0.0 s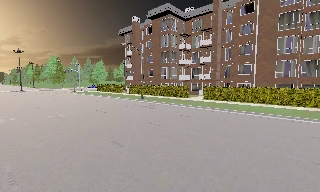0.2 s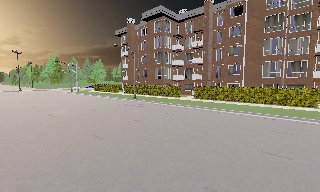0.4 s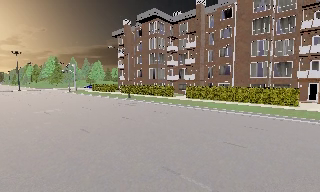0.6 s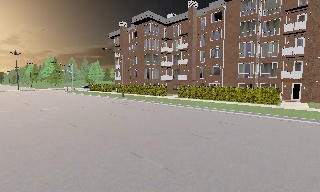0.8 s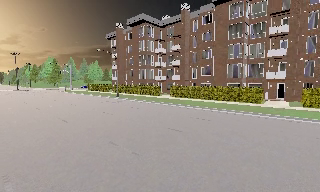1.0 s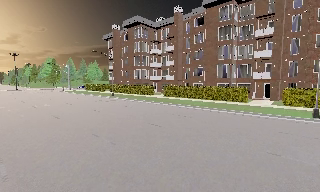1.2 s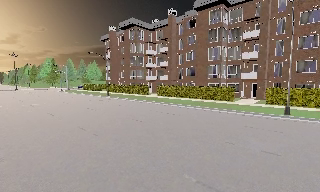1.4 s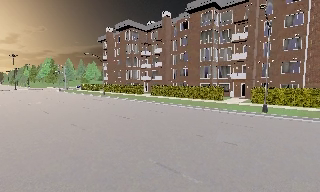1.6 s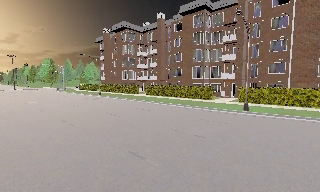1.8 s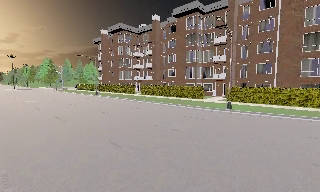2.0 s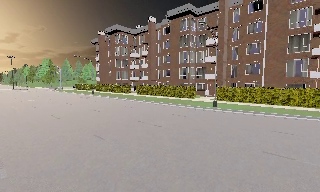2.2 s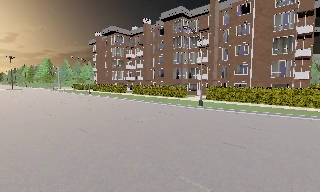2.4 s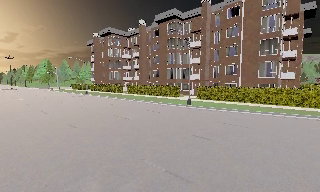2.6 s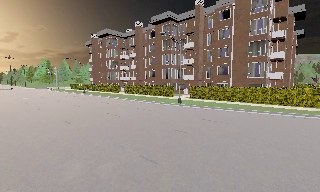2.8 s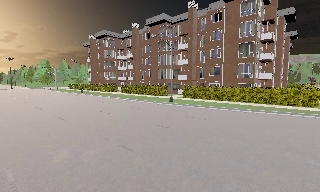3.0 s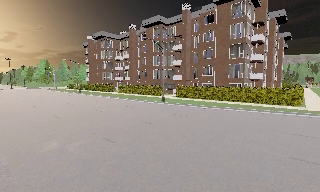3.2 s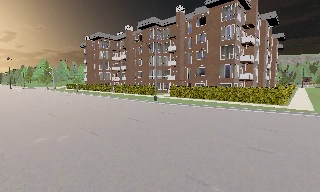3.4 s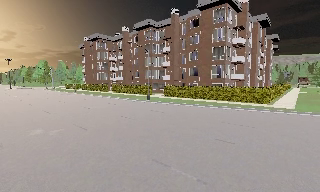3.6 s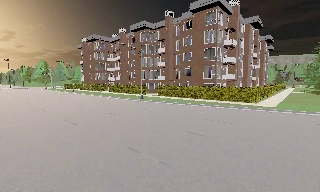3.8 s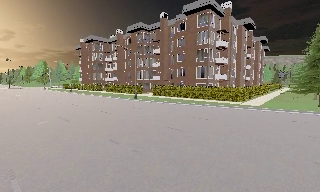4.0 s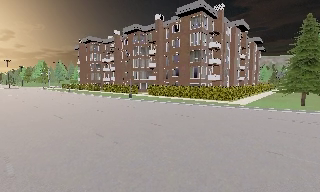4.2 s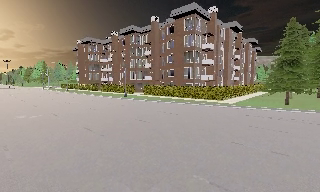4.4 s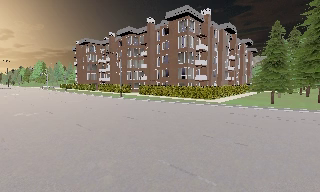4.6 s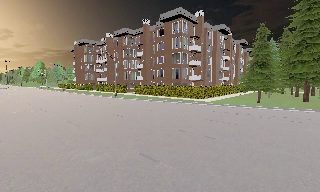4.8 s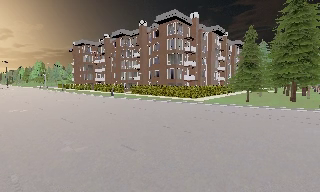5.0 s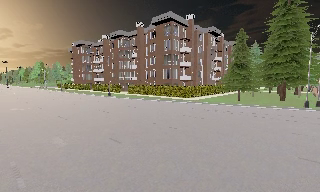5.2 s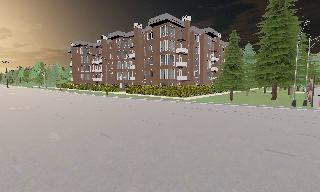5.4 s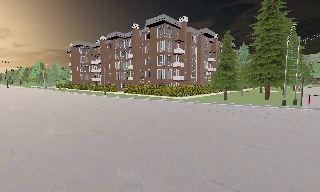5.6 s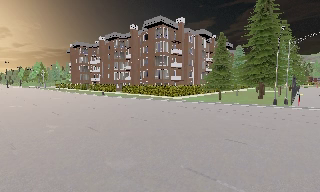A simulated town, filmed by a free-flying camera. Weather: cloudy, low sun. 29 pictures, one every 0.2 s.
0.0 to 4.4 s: The camera travels to its right and backward, about 35 m, so close, fixed things drift to the left.
4.4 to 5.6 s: The camera travels to its right and backward, about 6 m, so close, fixed things drift to the left. It loses speed.
The film runs forward here.
